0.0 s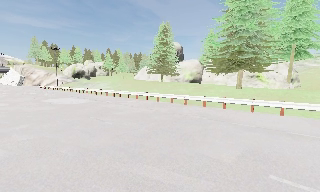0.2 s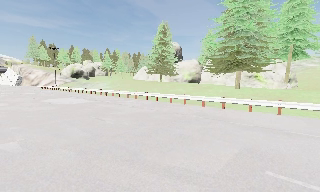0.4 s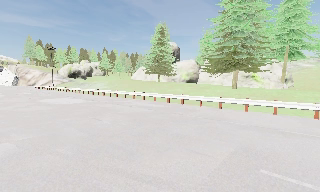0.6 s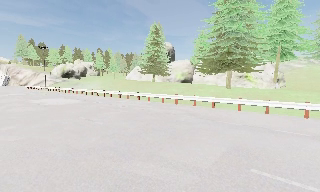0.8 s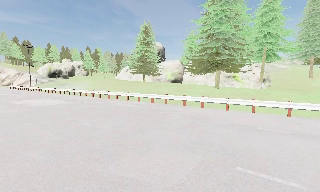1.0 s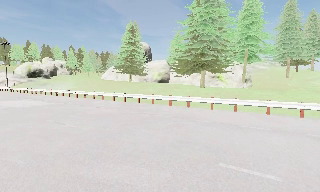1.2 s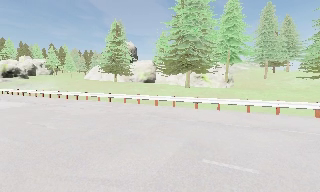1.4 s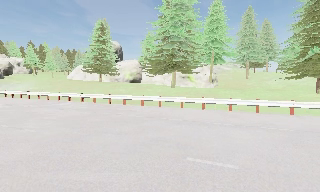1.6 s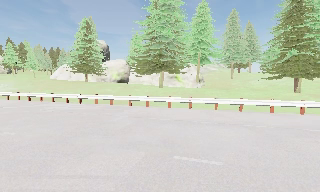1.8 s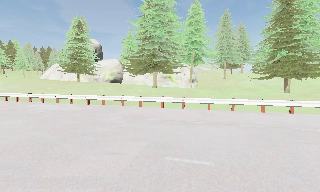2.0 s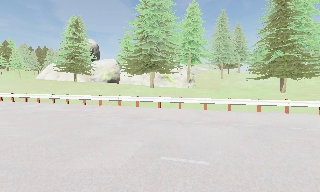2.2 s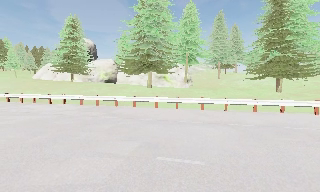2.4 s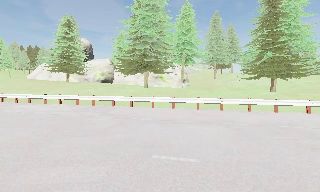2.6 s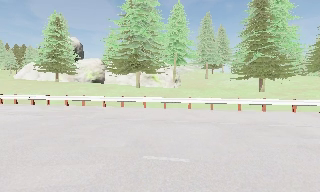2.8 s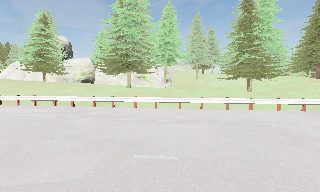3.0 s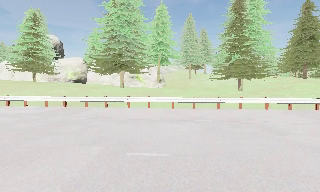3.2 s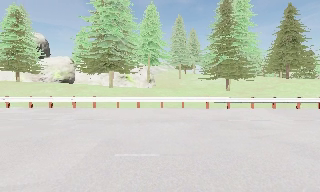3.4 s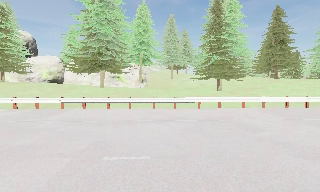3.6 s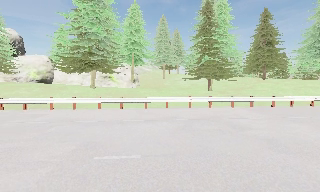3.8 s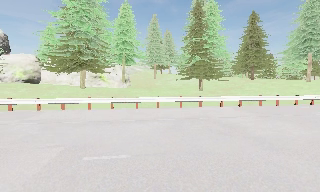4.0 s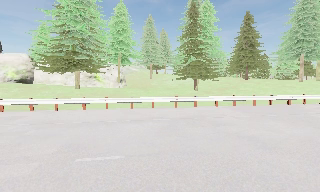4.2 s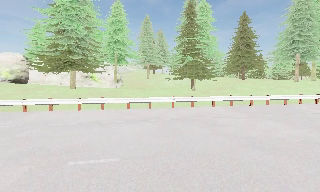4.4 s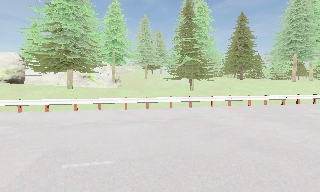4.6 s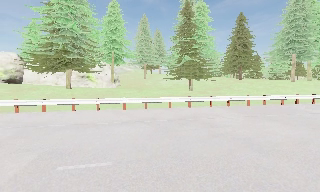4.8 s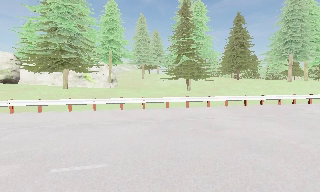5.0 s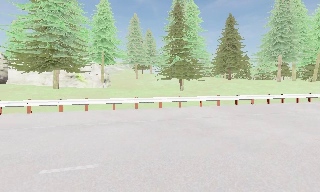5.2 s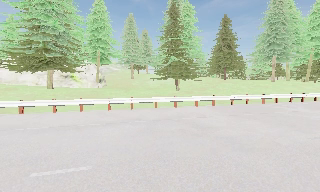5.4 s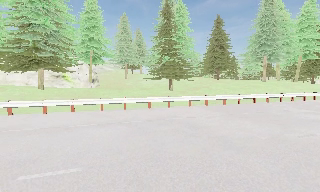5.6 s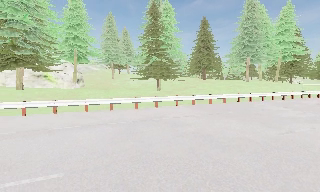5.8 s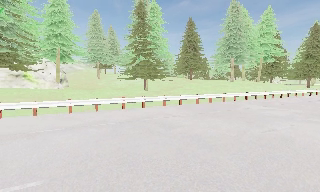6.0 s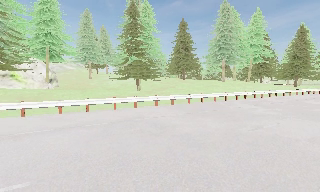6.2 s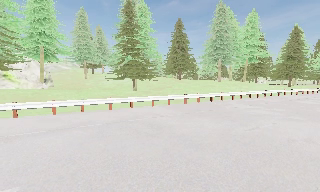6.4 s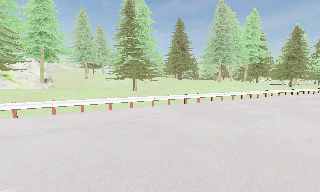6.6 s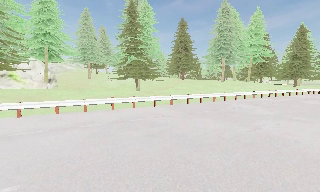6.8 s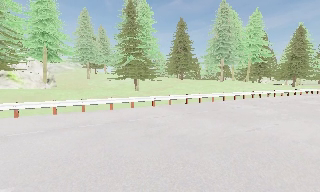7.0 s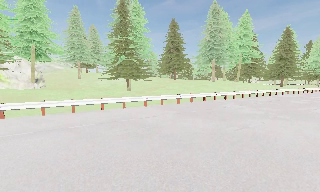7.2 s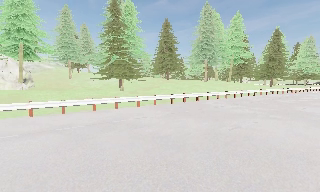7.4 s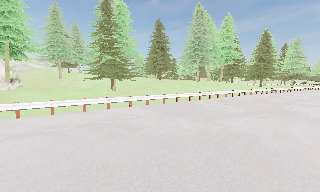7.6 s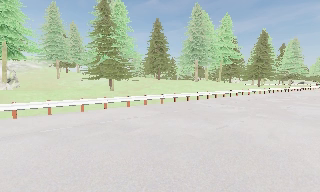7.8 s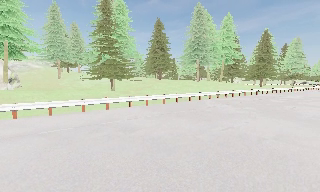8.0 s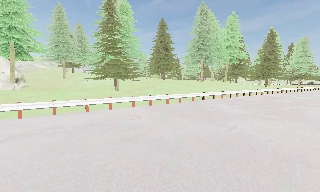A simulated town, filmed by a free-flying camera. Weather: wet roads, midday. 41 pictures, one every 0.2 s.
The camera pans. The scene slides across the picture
to the left.
The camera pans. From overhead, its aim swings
clockwise.
0.0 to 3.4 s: The camera pans to its right, which is clockwise from overhead, by about 45 degrees. It travels to its right, about 0.5 m, so close, fixed things drift to the left.
3.4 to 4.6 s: The camera shifts only a little, or ends up much as it began.
4.6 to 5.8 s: The scene slides to the left, as the camera pans about 15 degrees to its right.
5.8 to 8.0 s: The camera shifts only a little, or ends up much as it began.
The film runs backward here.
